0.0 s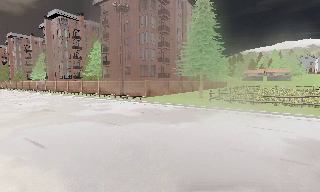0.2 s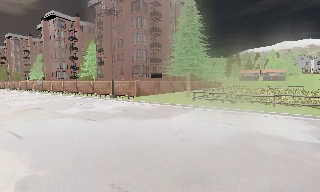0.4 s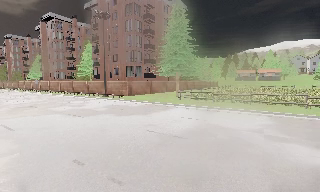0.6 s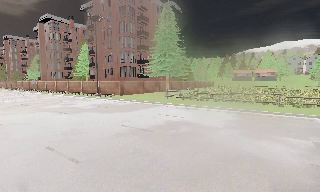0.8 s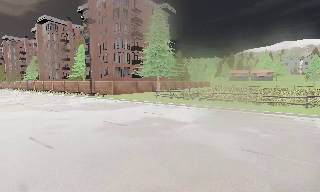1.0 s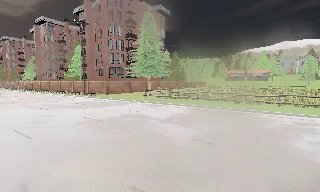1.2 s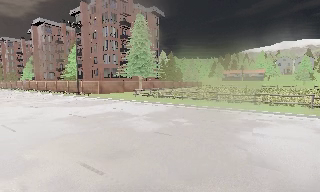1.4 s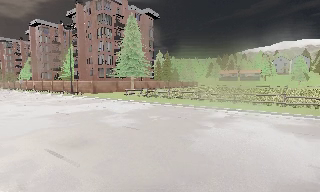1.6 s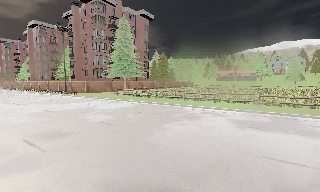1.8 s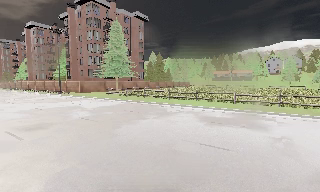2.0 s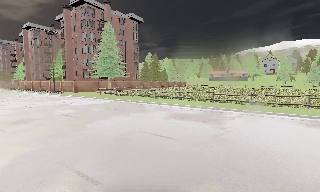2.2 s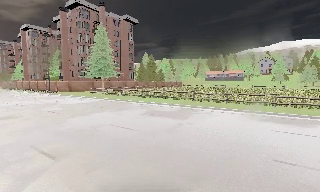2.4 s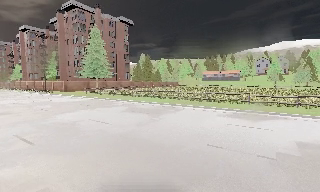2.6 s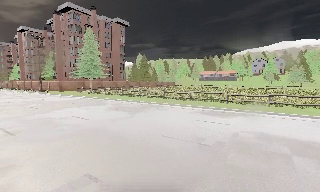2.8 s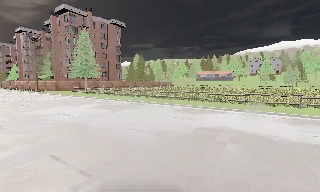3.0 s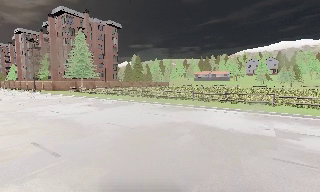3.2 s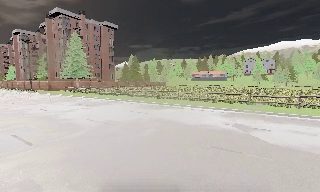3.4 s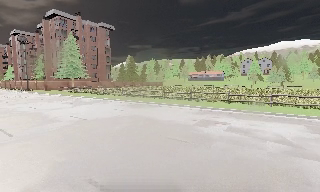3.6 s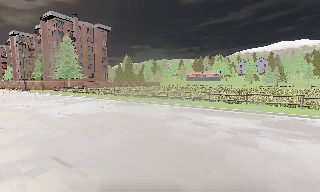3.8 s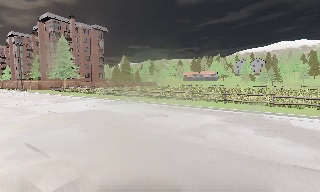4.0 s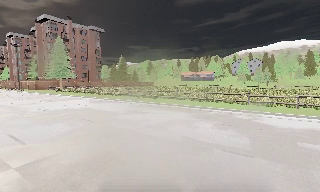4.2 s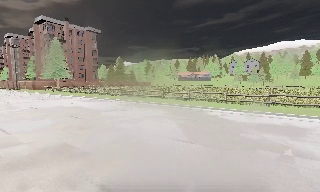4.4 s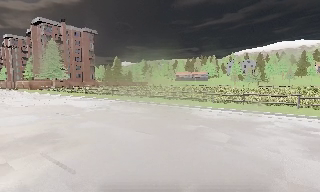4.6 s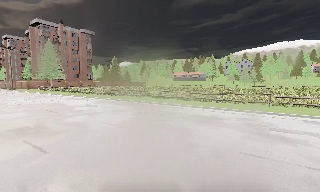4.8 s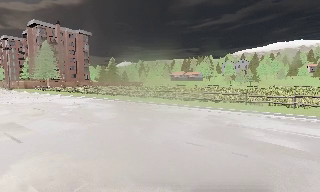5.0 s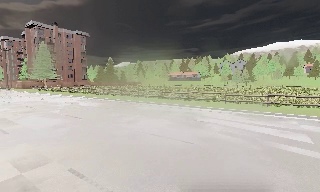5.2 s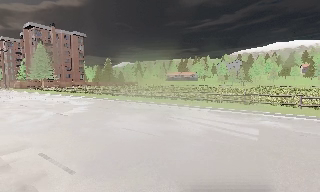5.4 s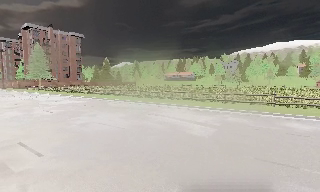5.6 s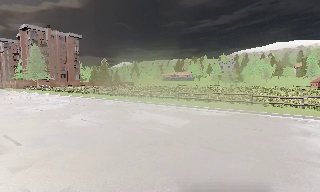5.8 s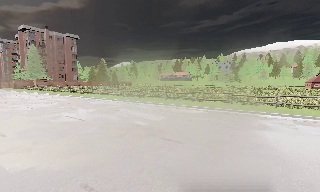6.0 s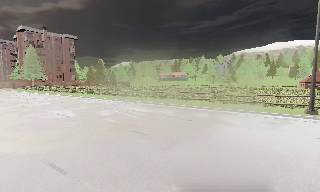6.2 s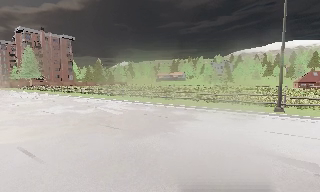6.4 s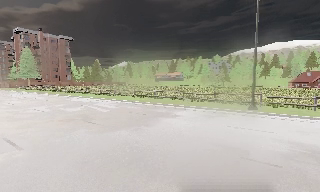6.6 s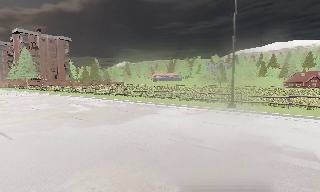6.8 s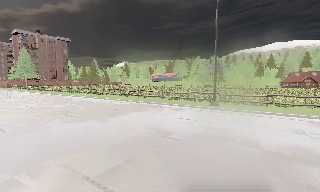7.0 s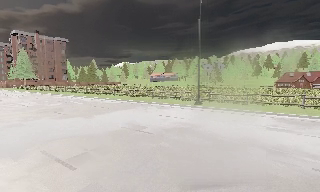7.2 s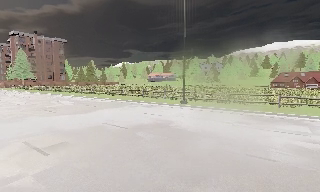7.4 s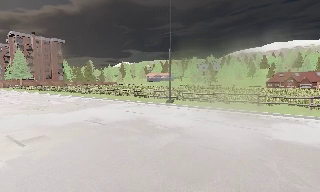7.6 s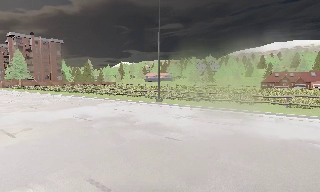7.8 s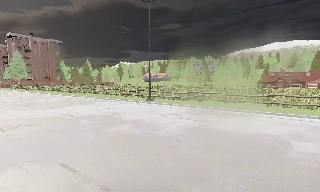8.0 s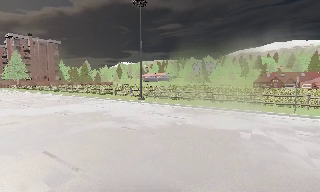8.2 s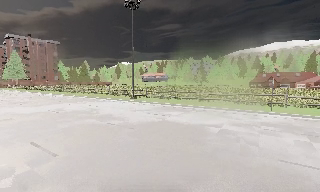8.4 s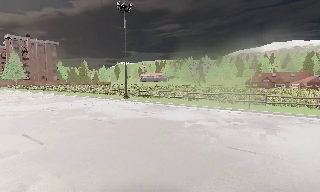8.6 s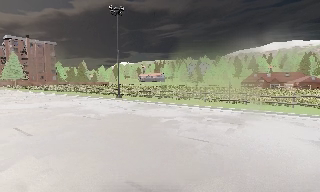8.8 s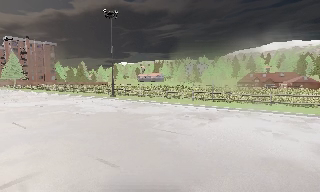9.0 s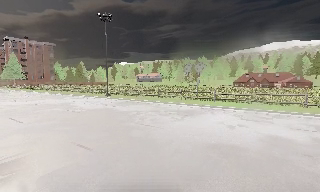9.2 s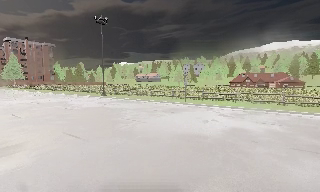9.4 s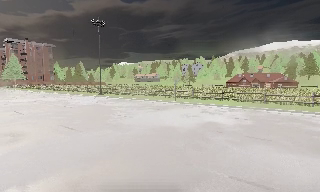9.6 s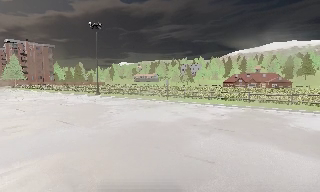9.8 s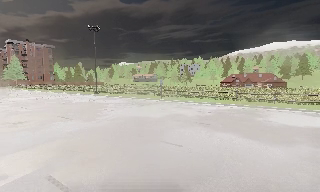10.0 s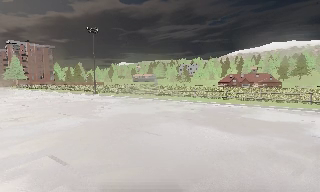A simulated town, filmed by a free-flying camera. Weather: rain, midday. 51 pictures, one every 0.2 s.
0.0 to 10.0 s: The camera travels to its right and backward, about 85 m, so close, fixed things drift to the left.
The film runs backward here.
